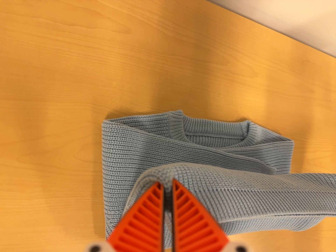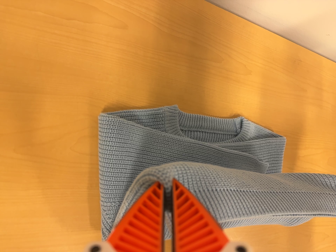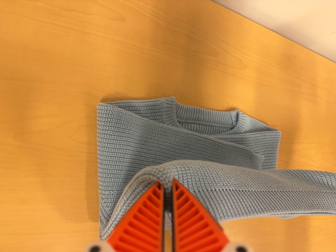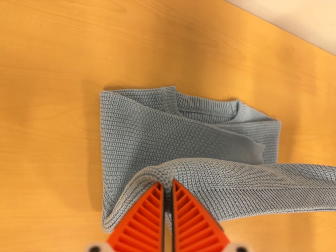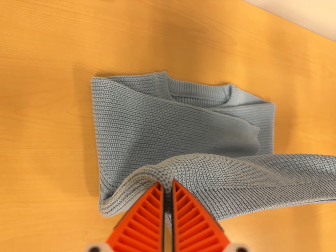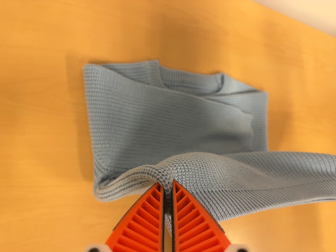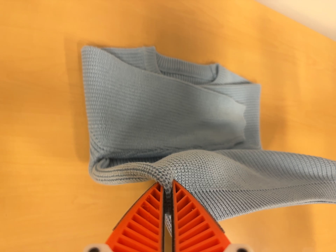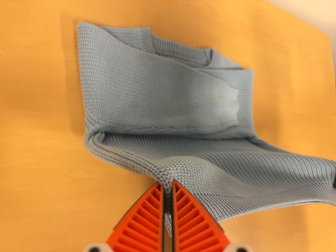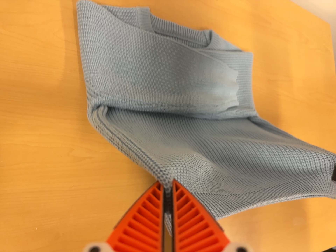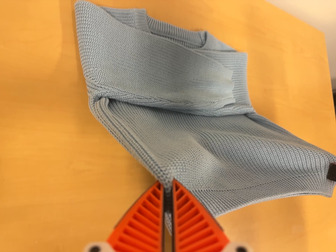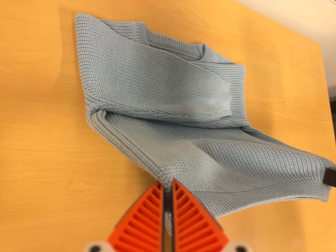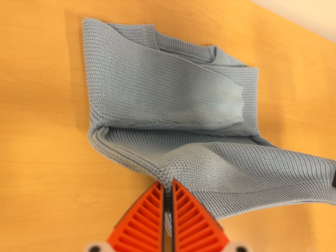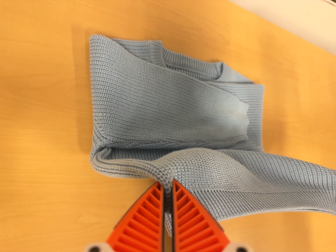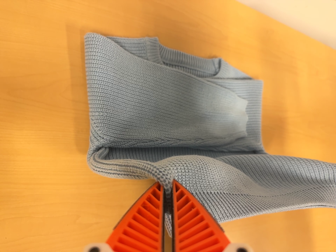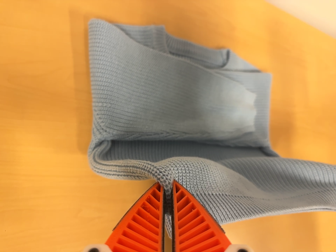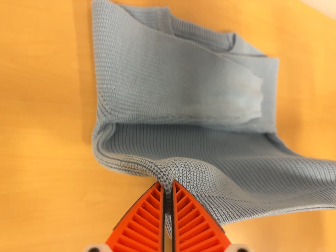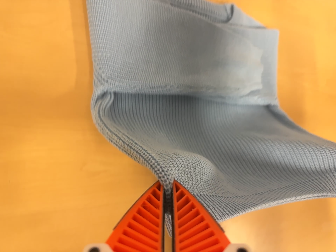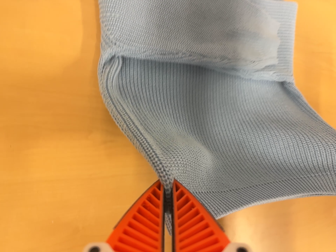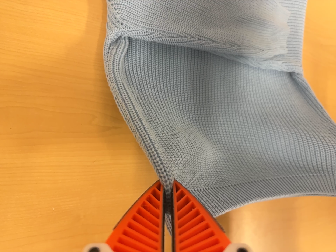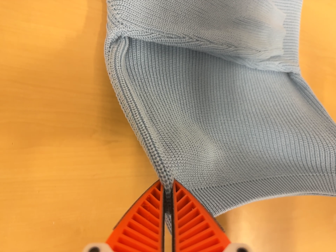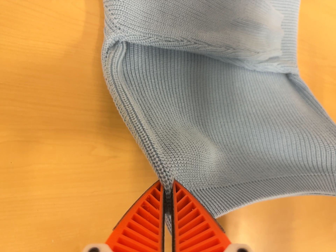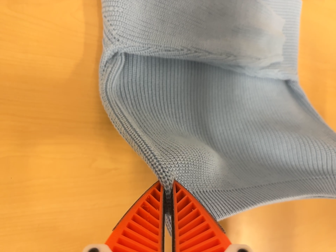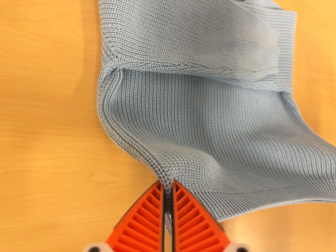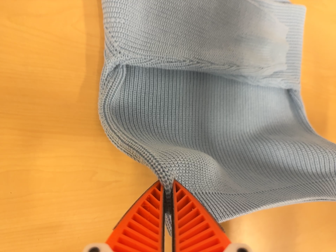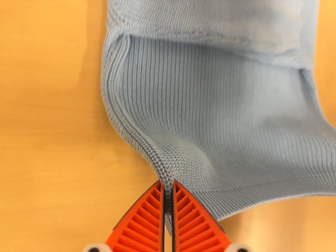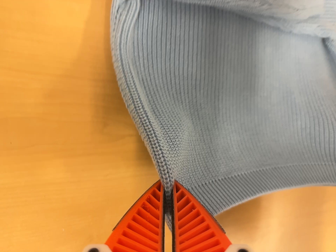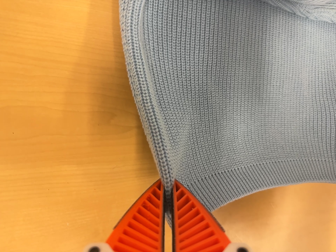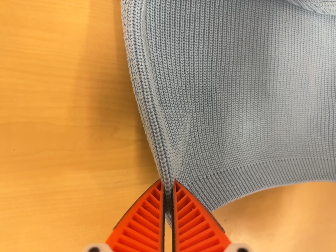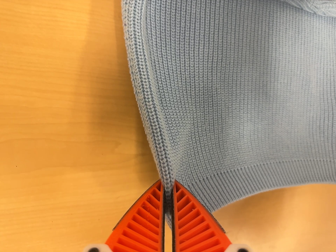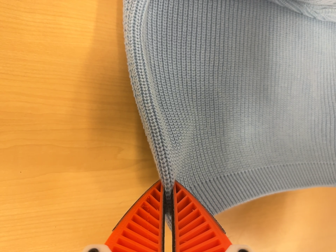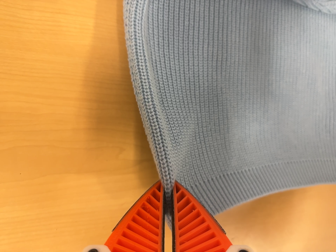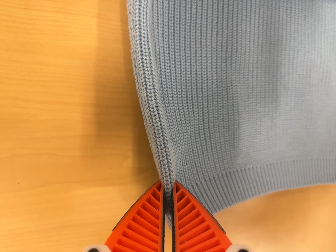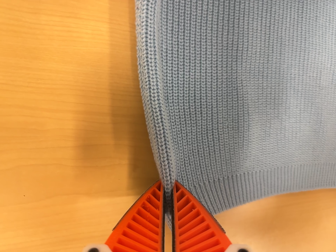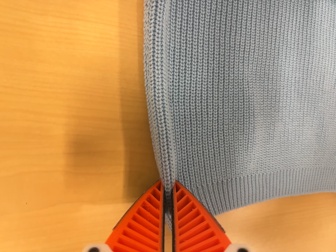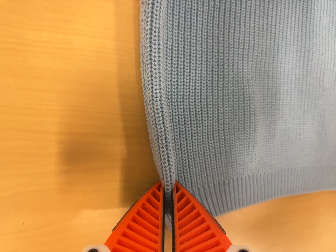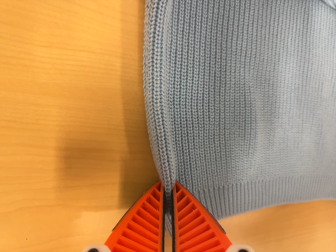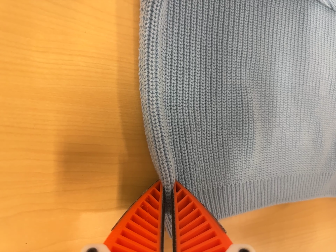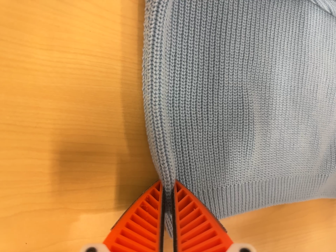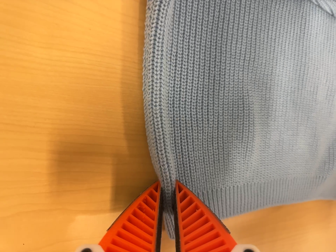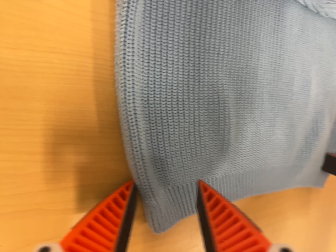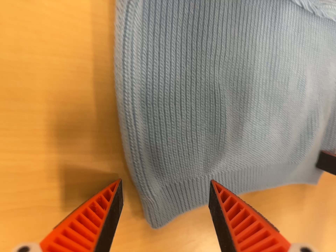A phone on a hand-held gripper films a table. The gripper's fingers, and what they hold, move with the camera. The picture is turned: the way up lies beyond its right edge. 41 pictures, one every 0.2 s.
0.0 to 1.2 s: The camera travels toward the bottom of its view, about 14 cm, so close, fixed things drift upward.
1.2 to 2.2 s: The camera shifts only a little, or ends up much as it began.
2.2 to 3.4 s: The camera travels forward and toward the bottom of its view, about 8 cm, so what stands in front looms larger.
3.4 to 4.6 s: The camera travels toward the top of its view, about 6 cm, so close, fixed things drift downward.
4.6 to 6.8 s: The camera travels forward and to its left, about 10 cm, so what stands in front looms larger.
6.8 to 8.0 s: The camera shifts only a little, or ends up much as it began.
The film runs backward here.
